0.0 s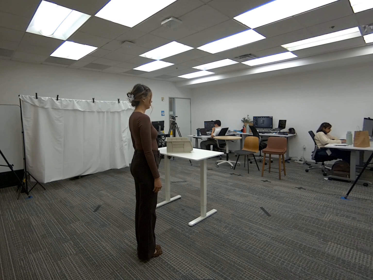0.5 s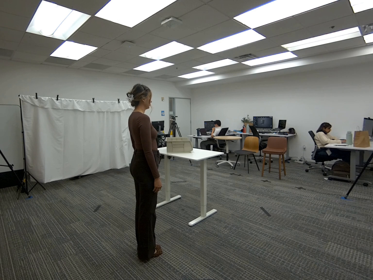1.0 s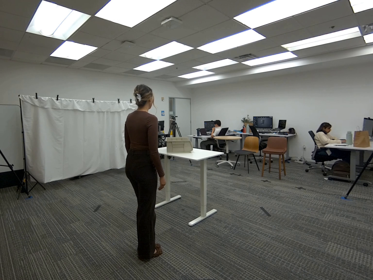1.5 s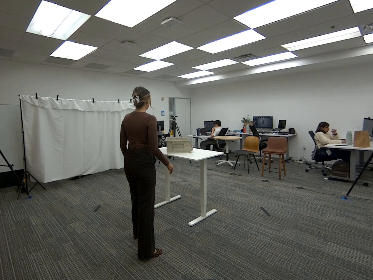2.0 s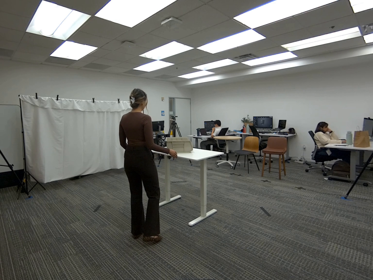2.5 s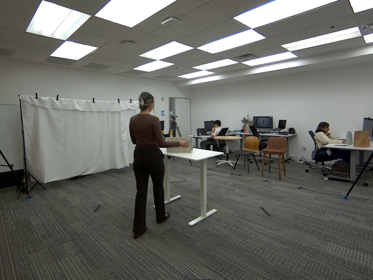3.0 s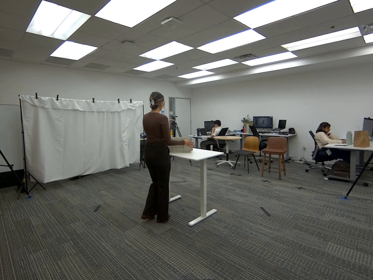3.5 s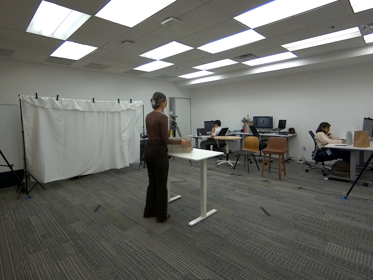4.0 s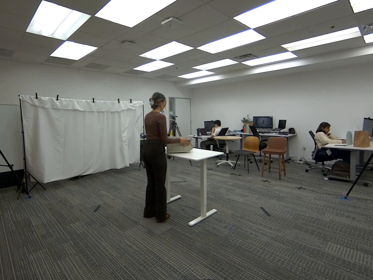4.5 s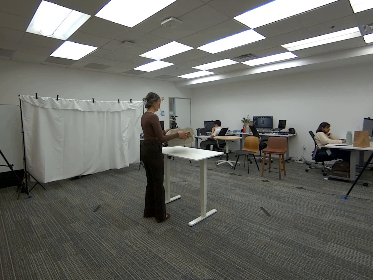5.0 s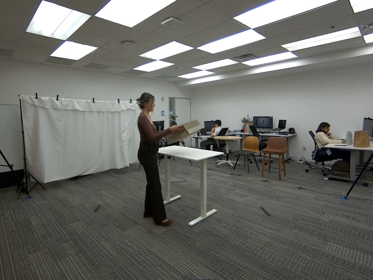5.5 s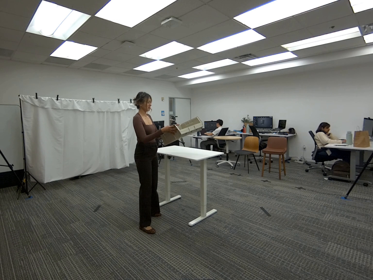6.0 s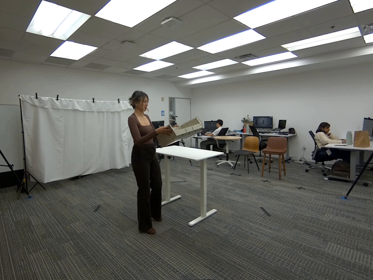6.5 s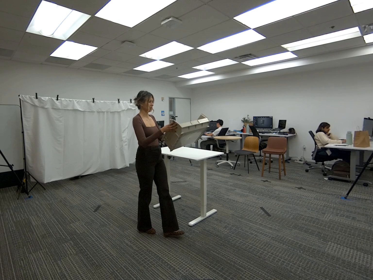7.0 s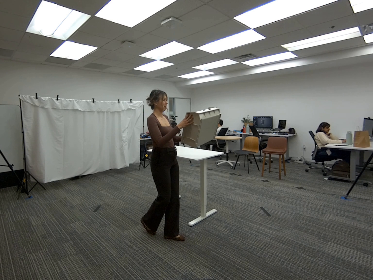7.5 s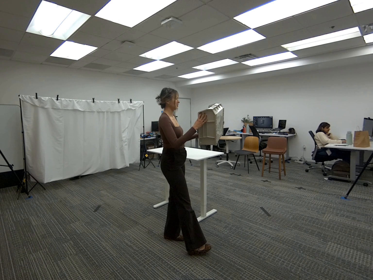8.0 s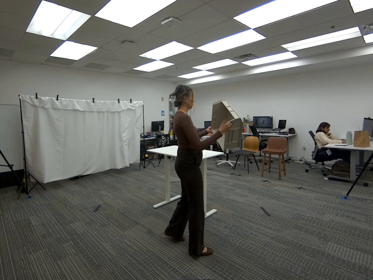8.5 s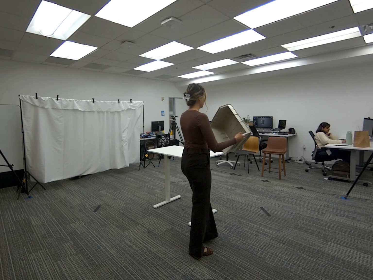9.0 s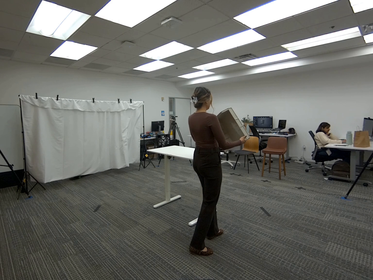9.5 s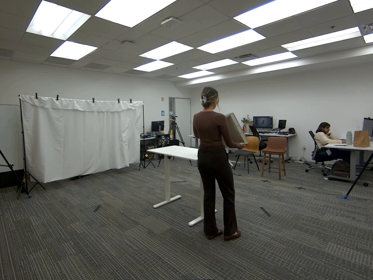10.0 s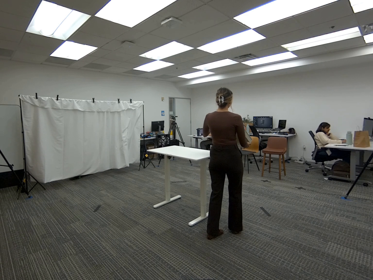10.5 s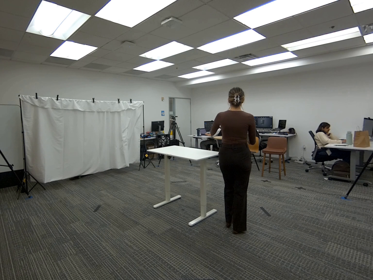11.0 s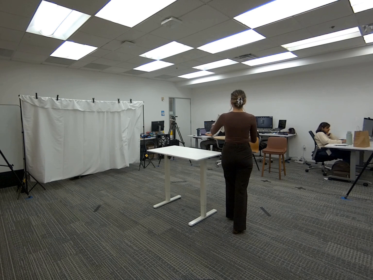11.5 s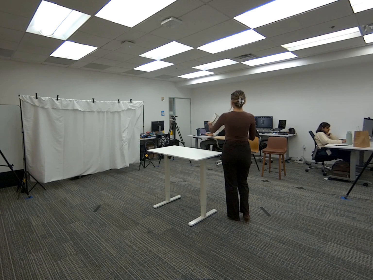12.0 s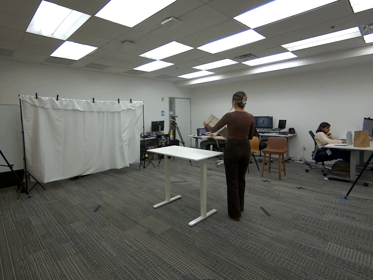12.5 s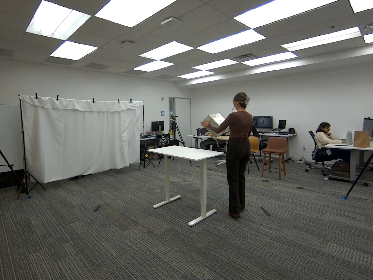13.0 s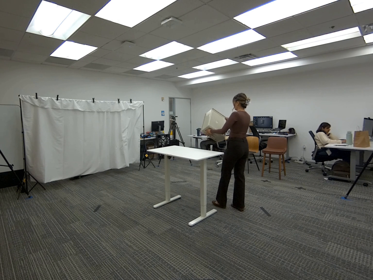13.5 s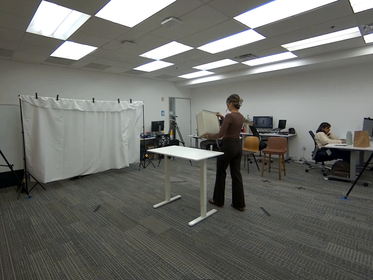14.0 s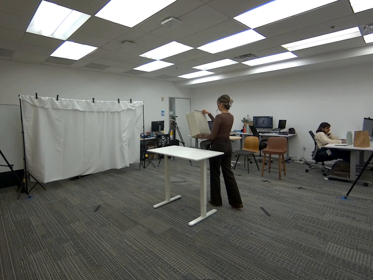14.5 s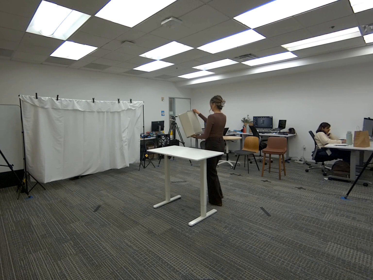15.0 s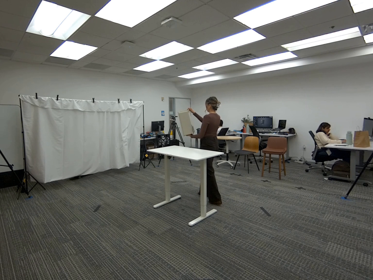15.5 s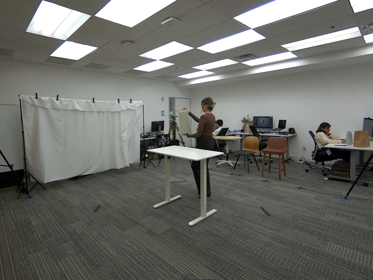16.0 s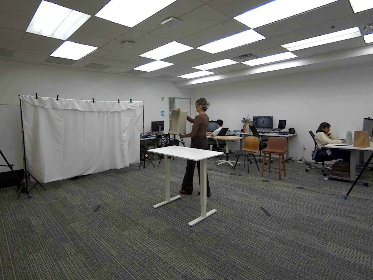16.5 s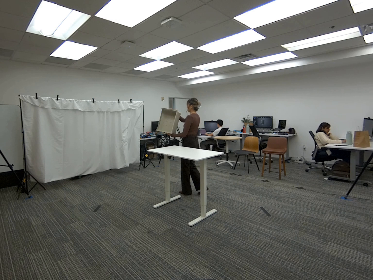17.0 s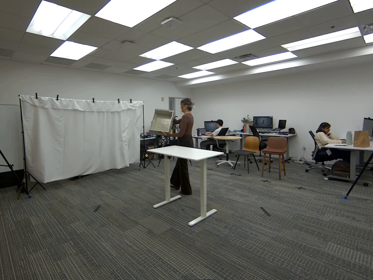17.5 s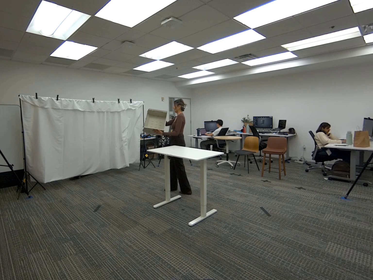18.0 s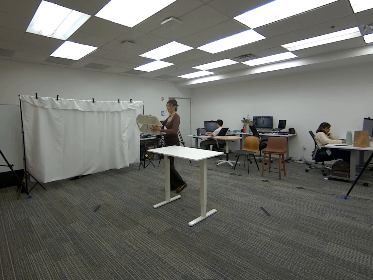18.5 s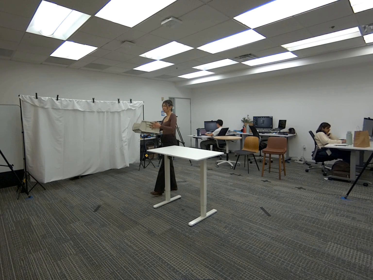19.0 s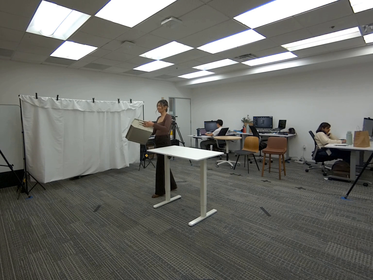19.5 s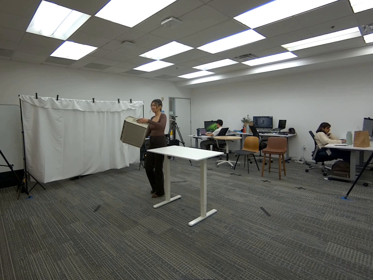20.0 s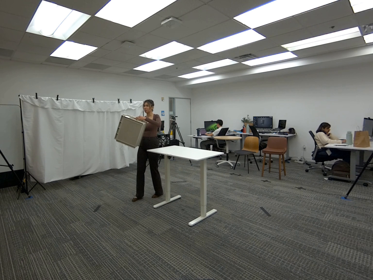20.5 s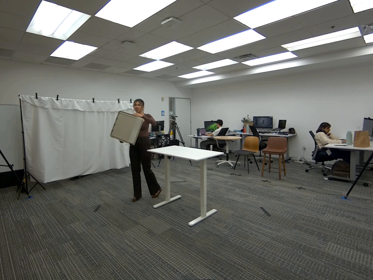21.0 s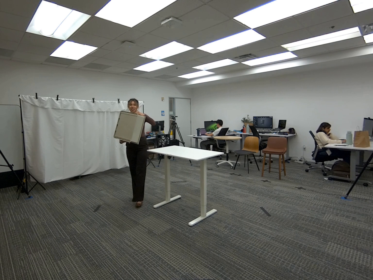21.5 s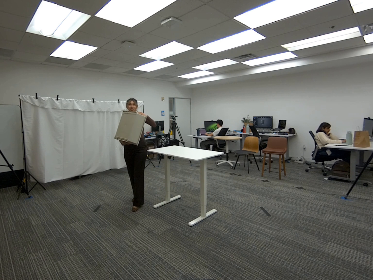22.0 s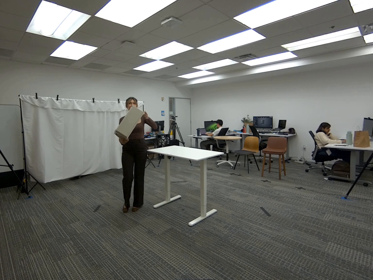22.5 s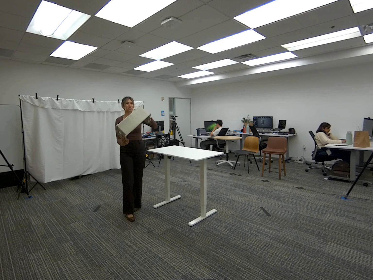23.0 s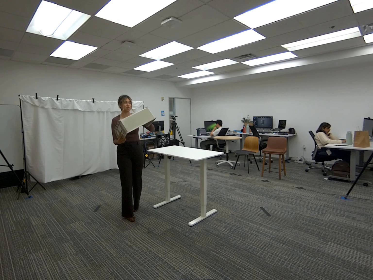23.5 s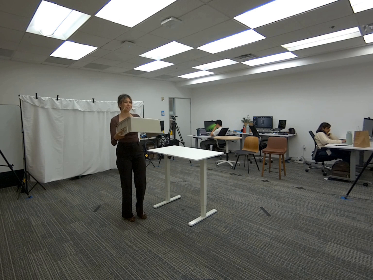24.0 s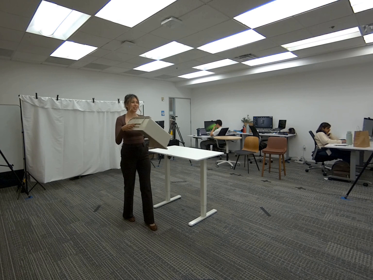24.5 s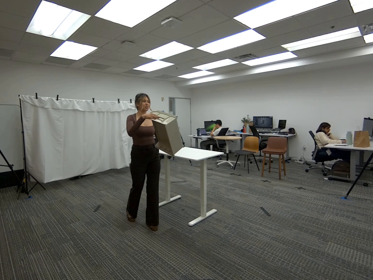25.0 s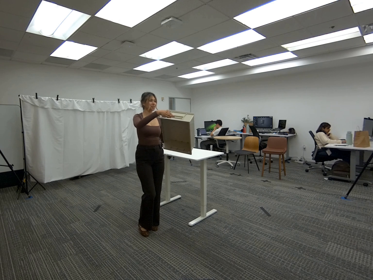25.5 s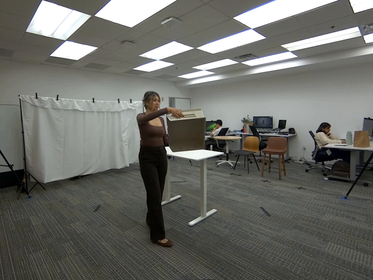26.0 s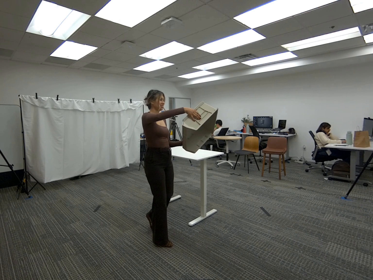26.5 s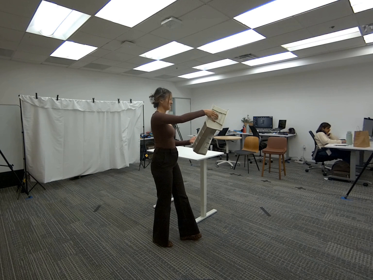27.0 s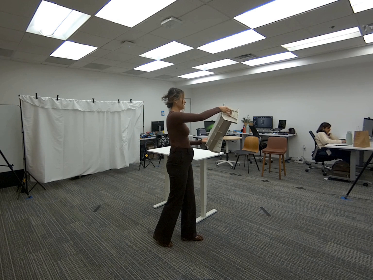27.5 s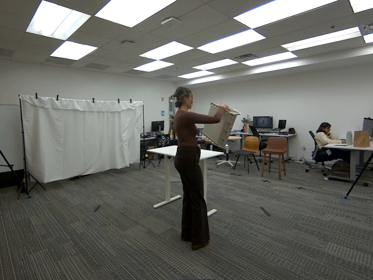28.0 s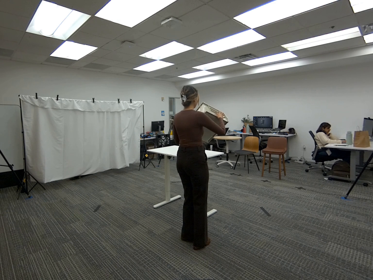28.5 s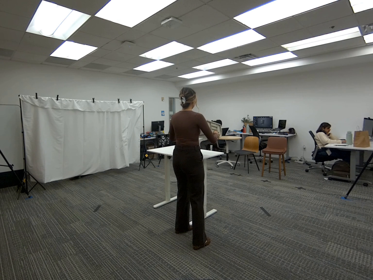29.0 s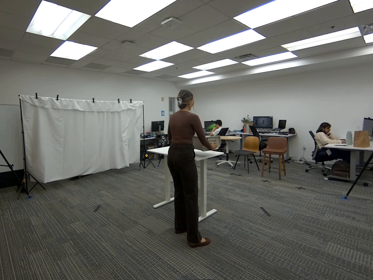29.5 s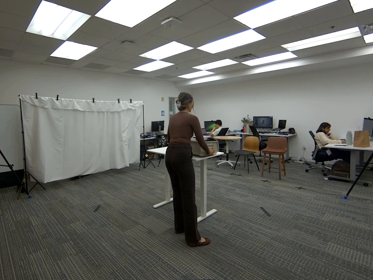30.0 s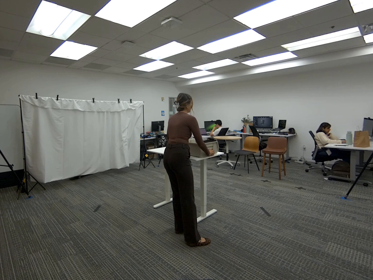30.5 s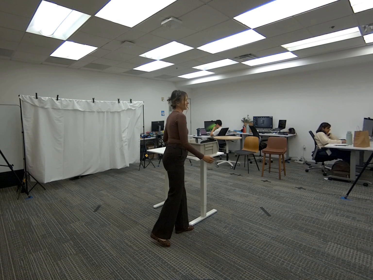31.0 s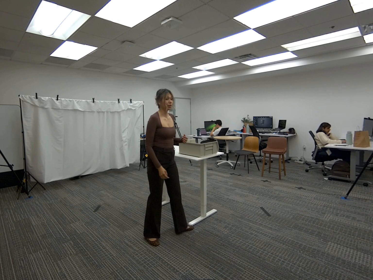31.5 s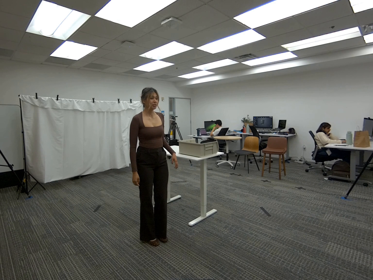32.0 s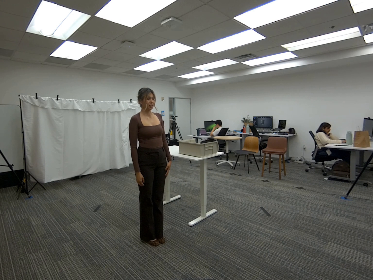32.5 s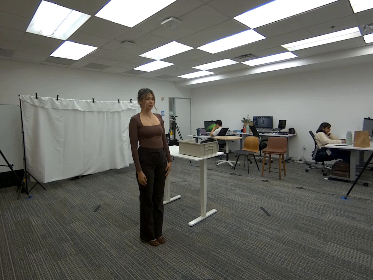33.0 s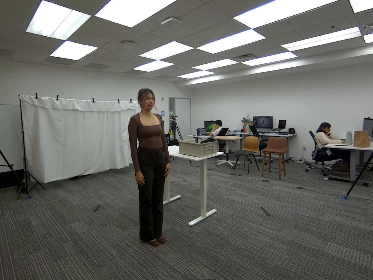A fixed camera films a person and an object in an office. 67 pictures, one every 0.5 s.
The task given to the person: Walk over to the beige bin on the white desk and pick up with both hands. While walking around the bounding area rotate the bin midair around all camera angles and place back on the desk.
